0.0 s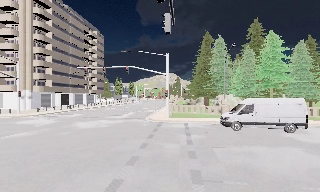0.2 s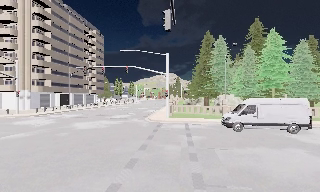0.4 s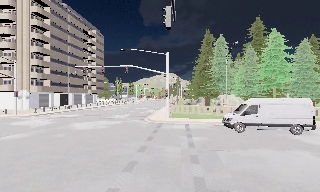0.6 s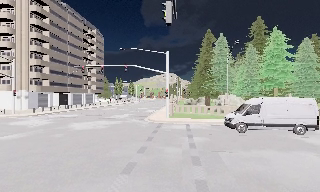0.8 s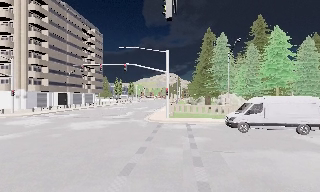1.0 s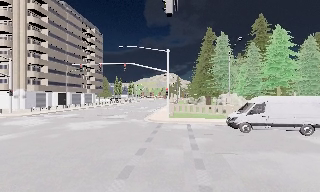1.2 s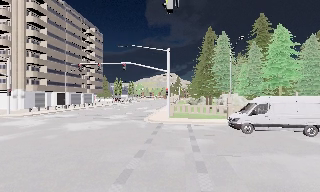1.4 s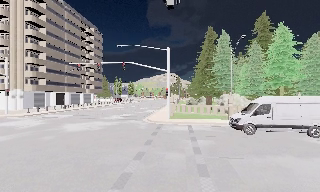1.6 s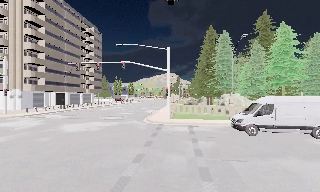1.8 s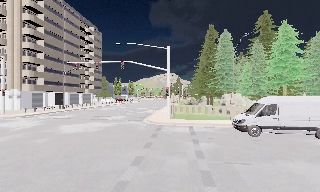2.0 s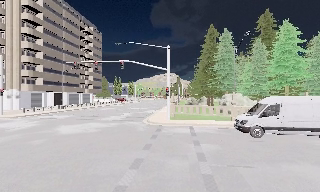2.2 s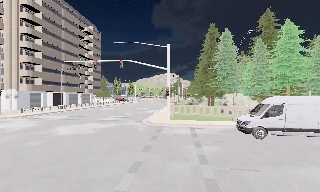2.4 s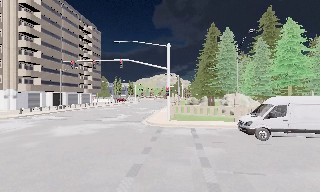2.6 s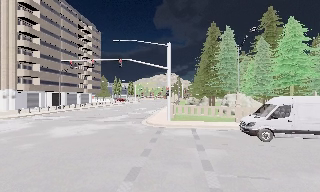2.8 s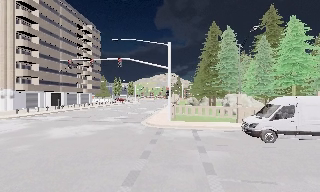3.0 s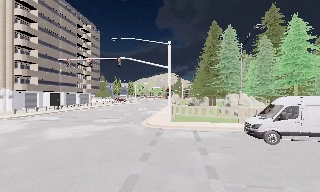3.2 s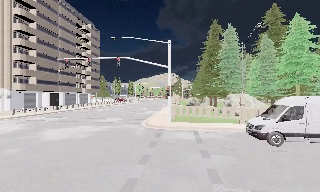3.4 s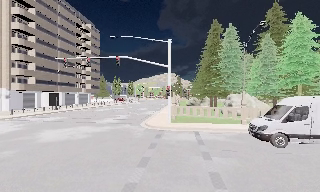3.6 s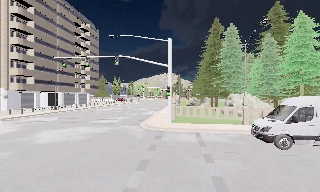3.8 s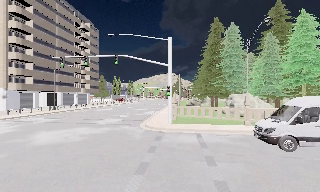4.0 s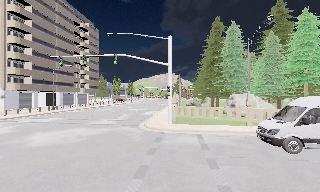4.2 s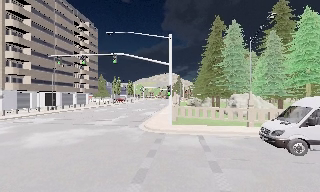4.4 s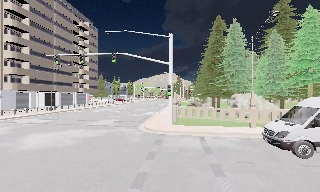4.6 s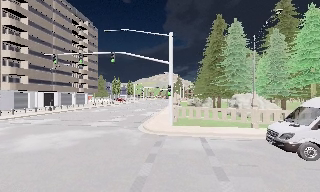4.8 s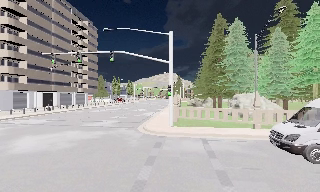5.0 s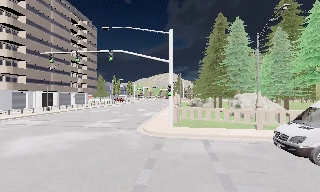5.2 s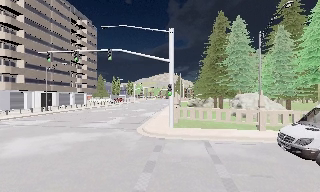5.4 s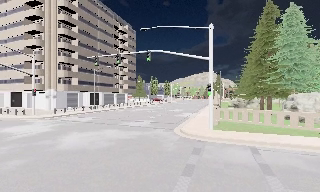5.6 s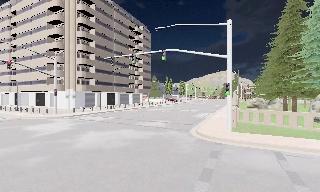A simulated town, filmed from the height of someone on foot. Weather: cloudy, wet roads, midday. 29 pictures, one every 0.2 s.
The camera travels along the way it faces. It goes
forward.
0.0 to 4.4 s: The camera travels forward, about 6 m, so what stands in front looms larger.
4.4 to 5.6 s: The camera pans to its left, which is counterclockwise from overhead, by about 20 degrees. It travels forward, about 1.5 m, so what stands in front looms larger.
The film runs forward here.
